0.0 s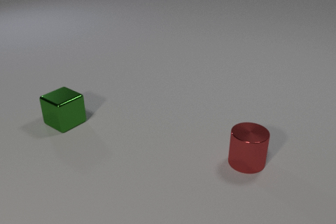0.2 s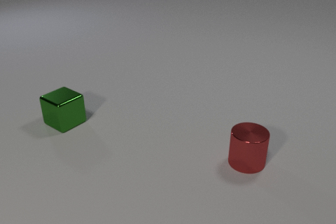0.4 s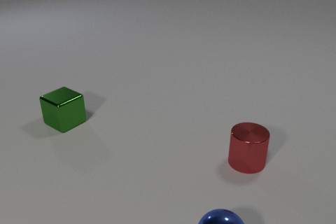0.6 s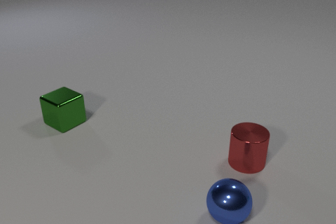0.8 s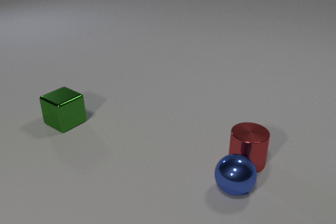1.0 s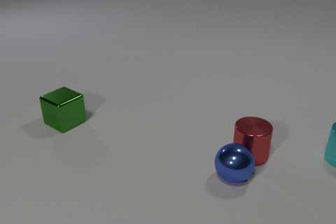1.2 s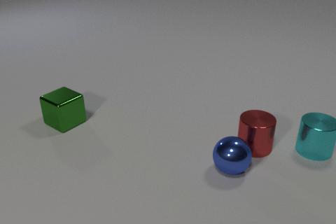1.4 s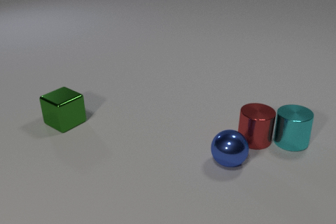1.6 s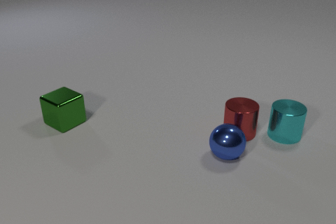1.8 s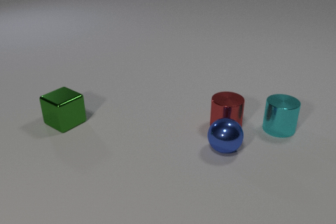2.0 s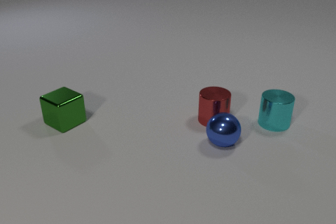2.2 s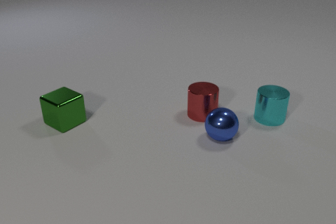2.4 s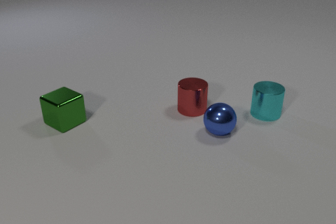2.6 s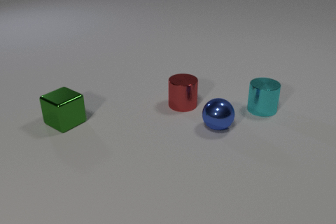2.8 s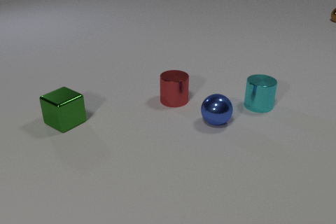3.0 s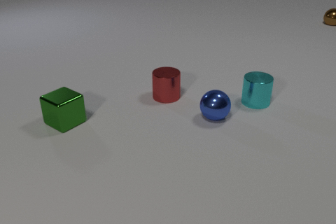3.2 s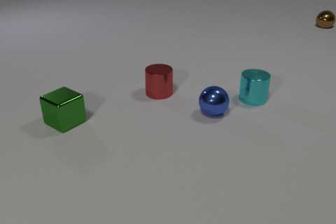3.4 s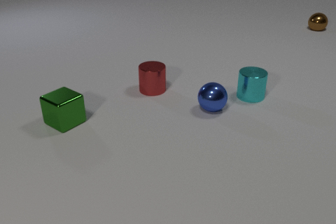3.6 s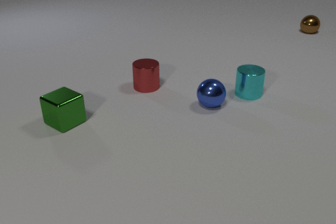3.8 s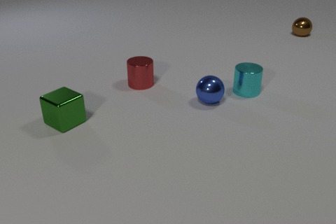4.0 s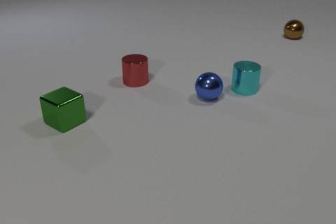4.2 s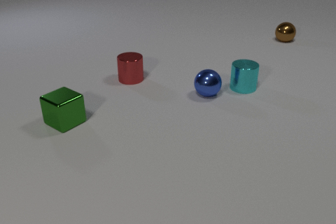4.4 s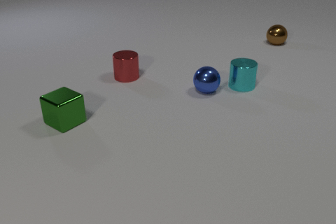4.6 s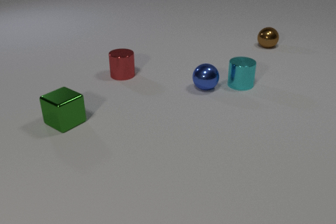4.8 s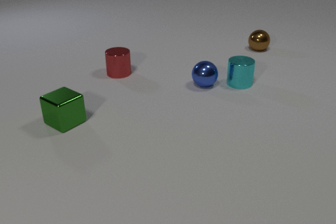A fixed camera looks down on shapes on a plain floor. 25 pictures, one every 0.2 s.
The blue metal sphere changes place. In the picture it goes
away from the camera.
0.0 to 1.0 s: The blue metal sphere comes in at the bottom edge, rolls away from the camera. The red metal cylinder slides away from the camera. The cyan metal cylinder comes in at the right edge. The blue metal sphere and the red metal cylinder collide.
1.0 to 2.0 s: The blue metal sphere rolls away from the camera. The red metal cylinder slides away from the camera and to the left. The cyan metal cylinder slides to the left and away from the camera. The red metal cylinder and the cyan metal cylinder collide.
2.0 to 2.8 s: The blue metal sphere rolls away from the camera. The red metal cylinder slides to the left and away from the camera. The brown metal sphere comes in at the right edge, rolls toward the camera and to the left. The cyan metal cylinder slides away from the camera and to the left.
2.8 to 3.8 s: The blue metal sphere rolls away from the camera. The red metal cylinder slides away from the camera and to the left. The brown metal sphere rolls toward the camera and to the left. The cyan metal cylinder slides away from the camera and to the left.
3.8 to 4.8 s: The blue metal sphere rolls away from the camera. The red metal cylinder slides away from the camera and to the left. The brown metal sphere rolls toward the camera and to the left. The cyan metal cylinder slides away from the camera and to the left.
Are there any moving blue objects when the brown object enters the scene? yes.
What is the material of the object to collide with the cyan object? metal.
How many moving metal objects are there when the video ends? 4.
